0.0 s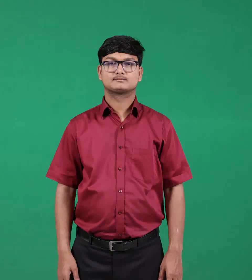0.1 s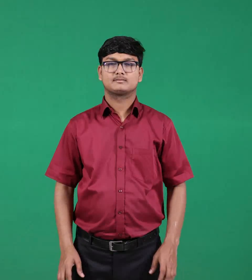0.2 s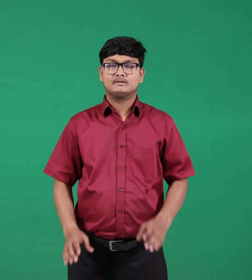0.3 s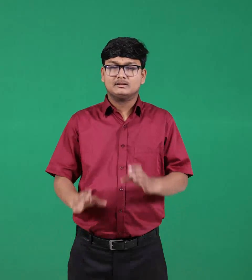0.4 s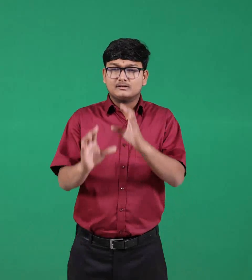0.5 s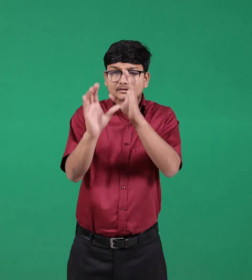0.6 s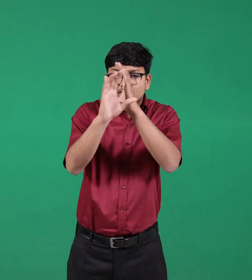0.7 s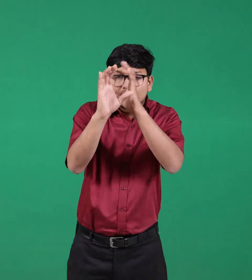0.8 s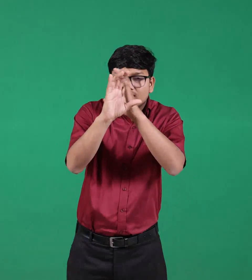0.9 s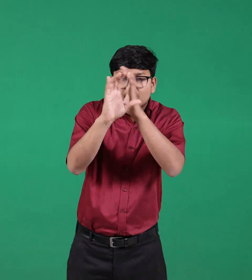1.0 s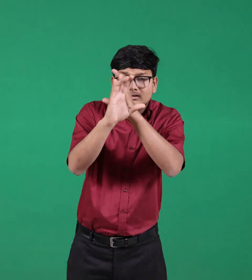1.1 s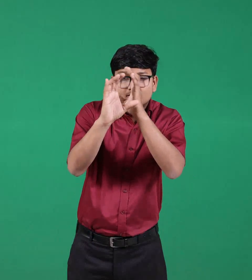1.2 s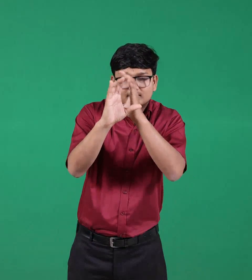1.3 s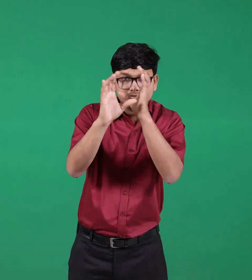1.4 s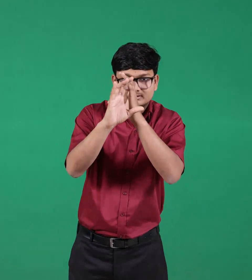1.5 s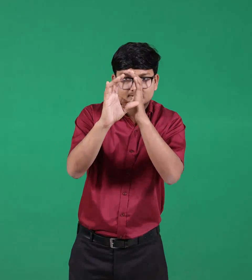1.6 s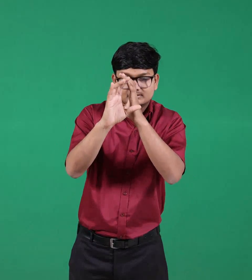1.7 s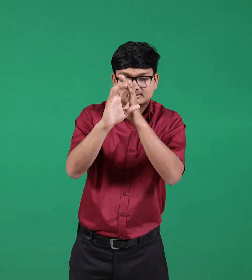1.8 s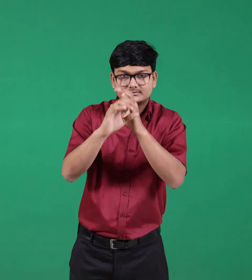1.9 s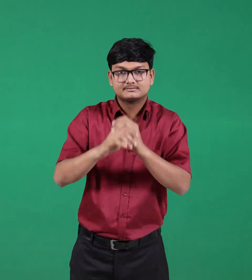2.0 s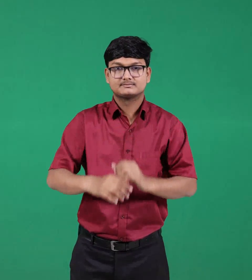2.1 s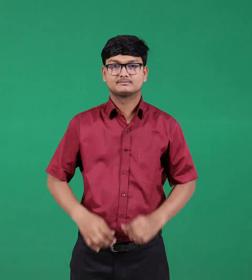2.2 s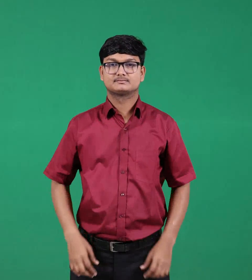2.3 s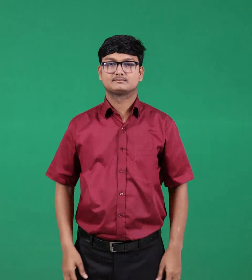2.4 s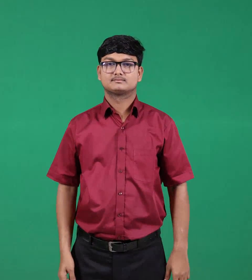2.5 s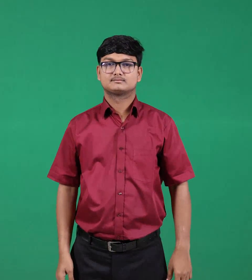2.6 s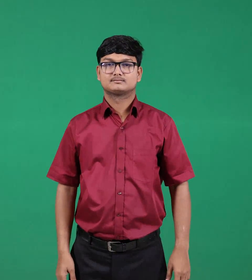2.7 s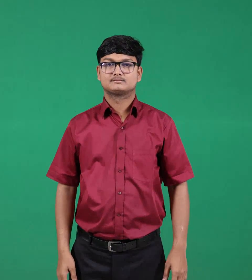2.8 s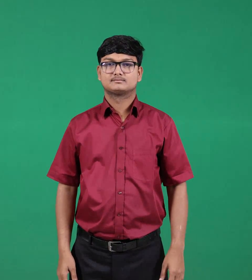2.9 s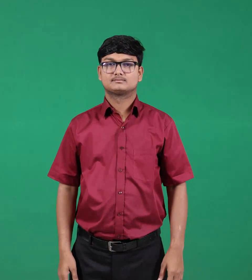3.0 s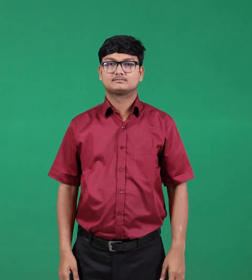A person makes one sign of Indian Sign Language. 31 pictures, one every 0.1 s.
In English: confused
